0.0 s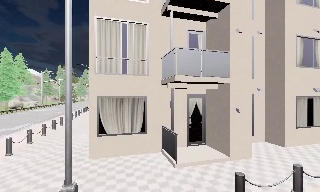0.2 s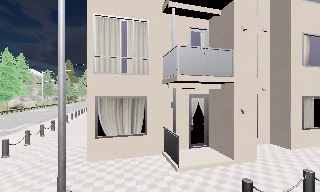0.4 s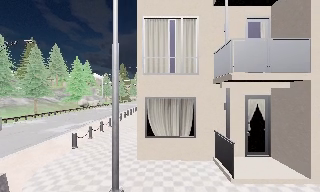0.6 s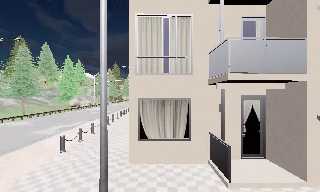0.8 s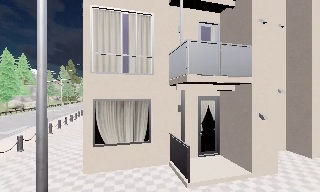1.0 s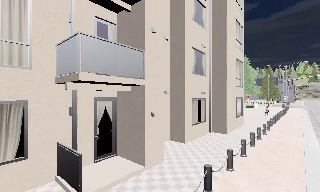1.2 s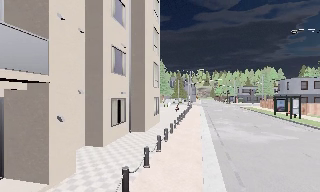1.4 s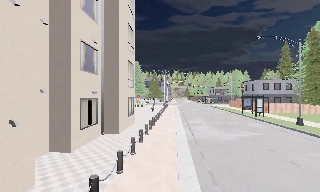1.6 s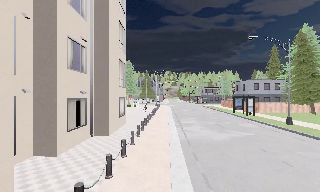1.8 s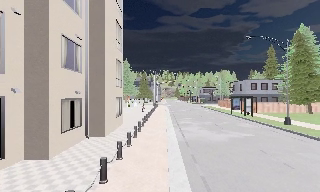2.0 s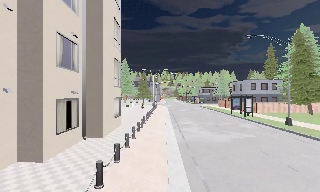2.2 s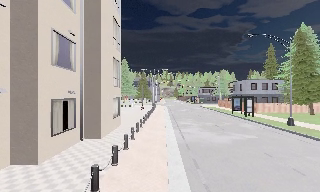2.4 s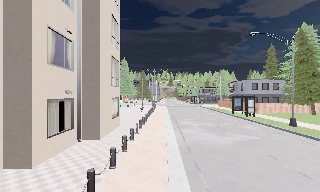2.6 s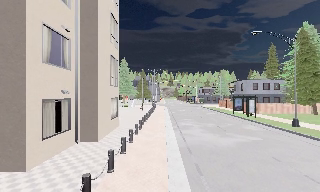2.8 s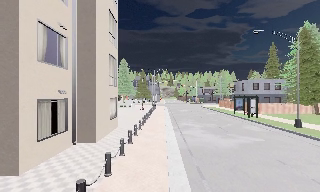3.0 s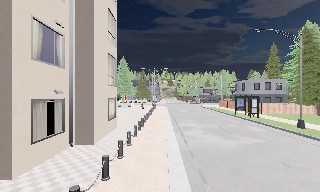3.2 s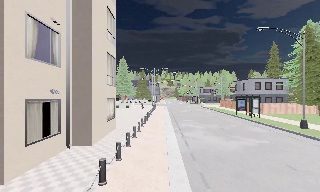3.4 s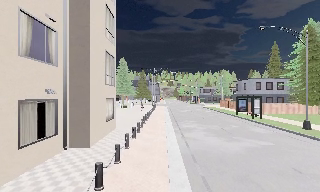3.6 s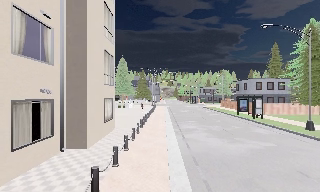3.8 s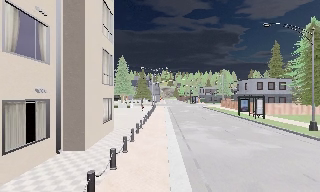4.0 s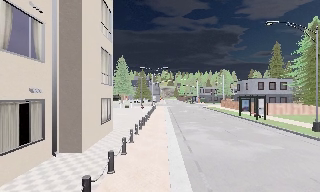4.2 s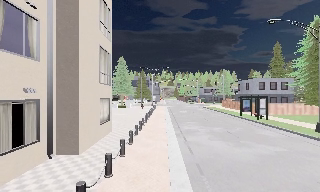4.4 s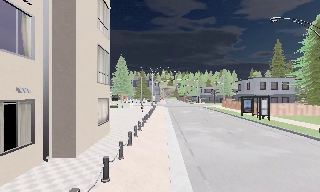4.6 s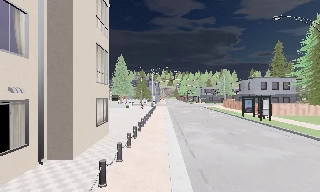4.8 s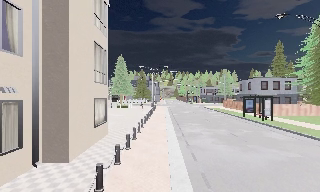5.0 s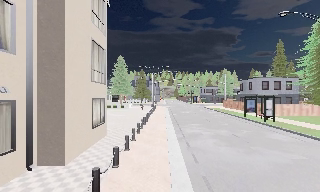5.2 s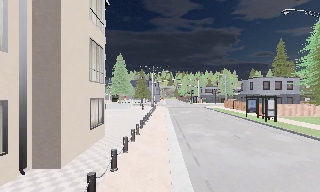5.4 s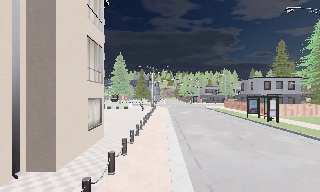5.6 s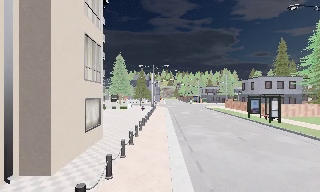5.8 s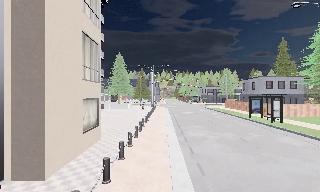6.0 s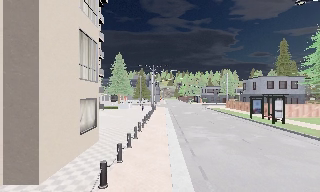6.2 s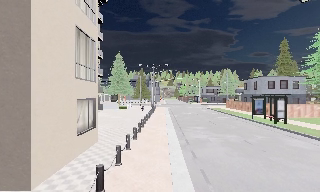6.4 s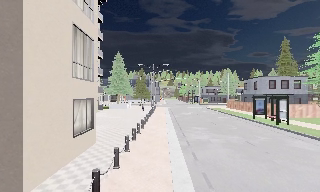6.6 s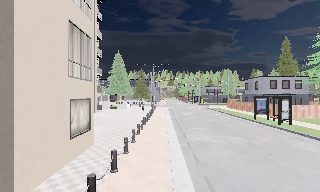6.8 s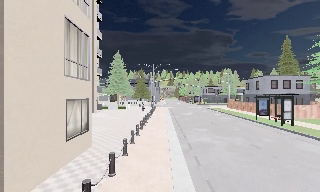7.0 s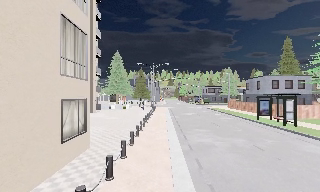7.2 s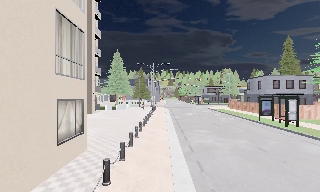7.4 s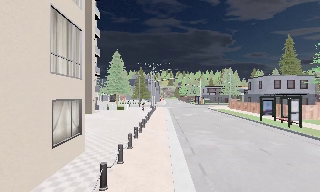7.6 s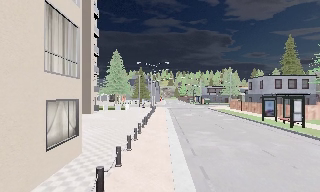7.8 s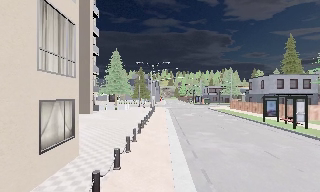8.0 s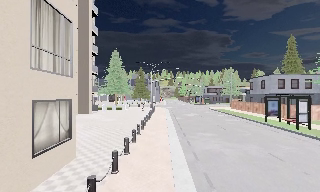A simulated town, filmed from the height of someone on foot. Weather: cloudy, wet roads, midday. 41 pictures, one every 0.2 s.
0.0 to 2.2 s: The scene slides to the left, as the camera pans about 75 degrees to its right. It travels forward, about 2.5 m.
2.2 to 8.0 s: The camera travels forward, about 7 m, so what stands in front looms larger.
The film runs forward here.
